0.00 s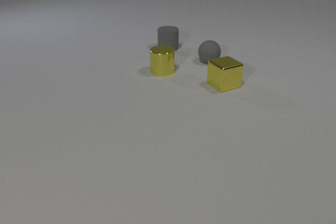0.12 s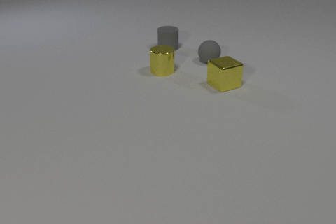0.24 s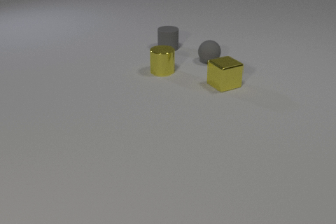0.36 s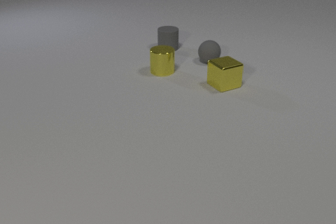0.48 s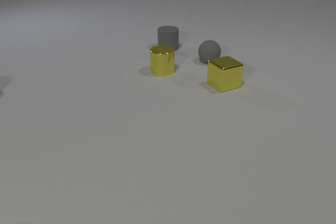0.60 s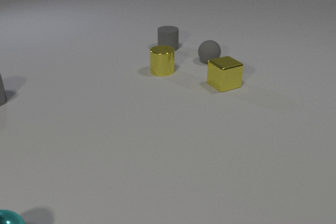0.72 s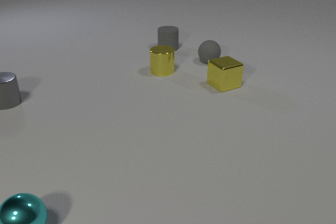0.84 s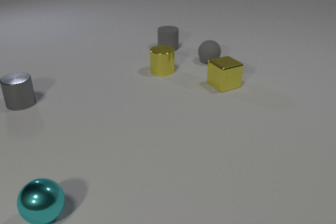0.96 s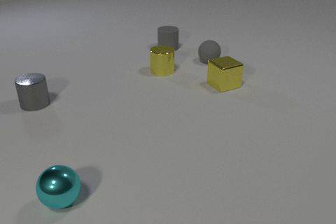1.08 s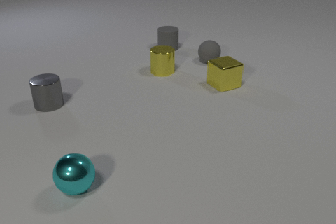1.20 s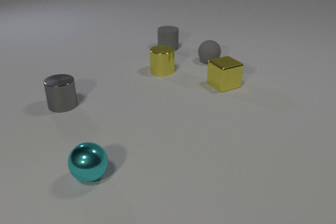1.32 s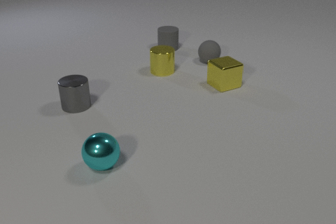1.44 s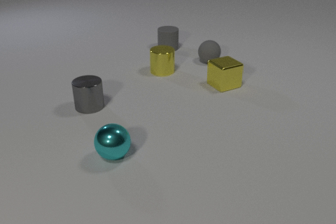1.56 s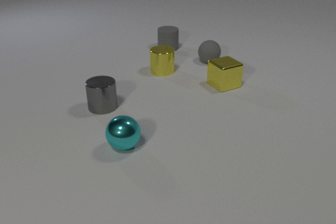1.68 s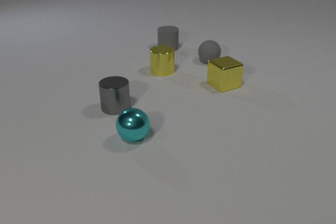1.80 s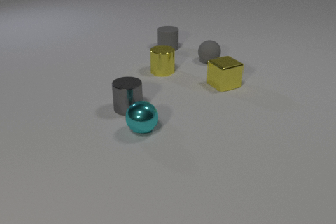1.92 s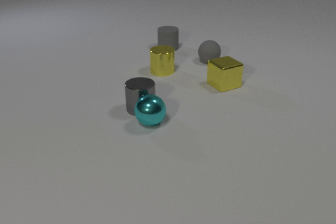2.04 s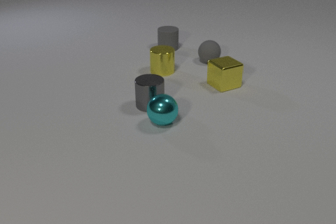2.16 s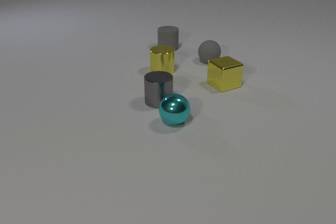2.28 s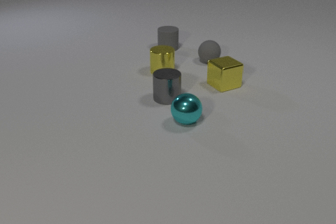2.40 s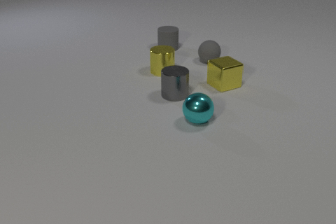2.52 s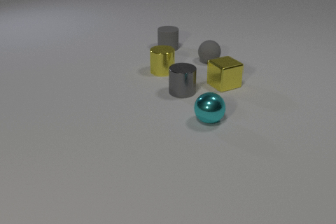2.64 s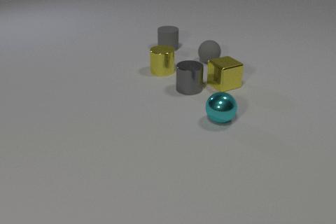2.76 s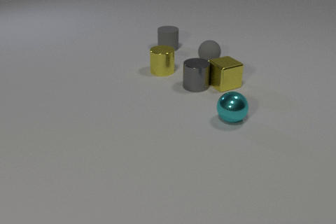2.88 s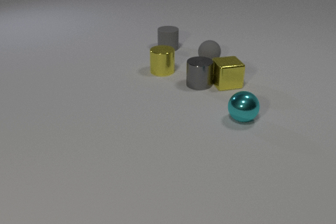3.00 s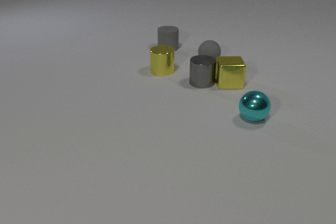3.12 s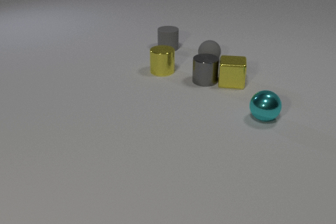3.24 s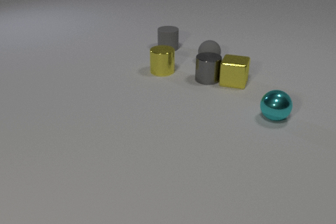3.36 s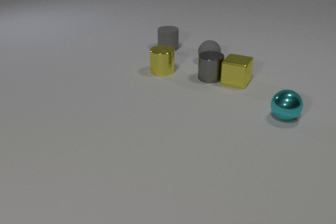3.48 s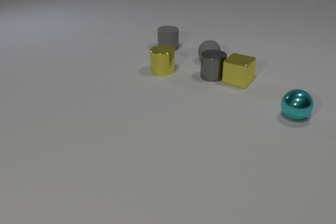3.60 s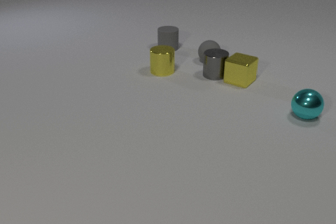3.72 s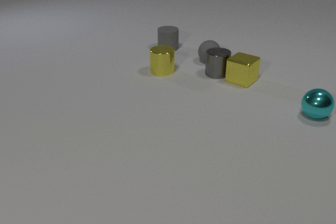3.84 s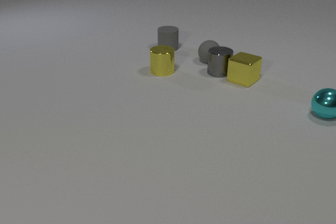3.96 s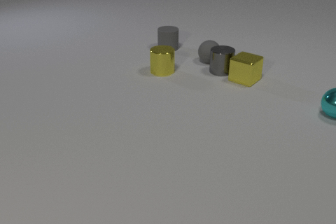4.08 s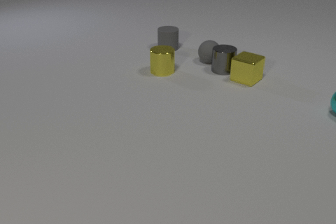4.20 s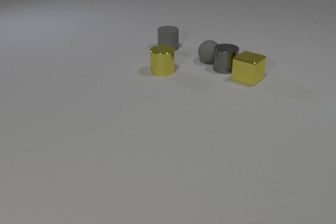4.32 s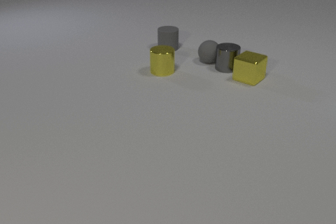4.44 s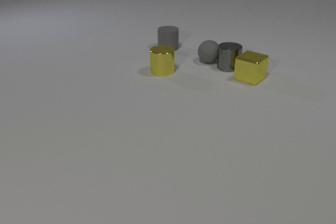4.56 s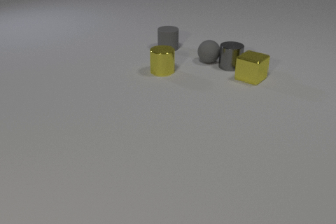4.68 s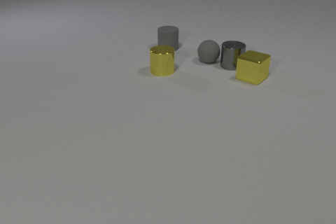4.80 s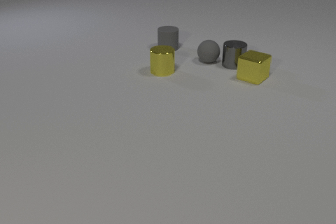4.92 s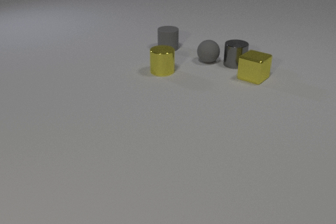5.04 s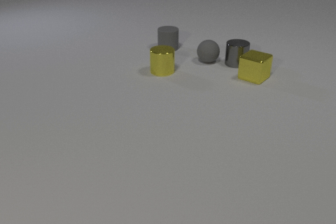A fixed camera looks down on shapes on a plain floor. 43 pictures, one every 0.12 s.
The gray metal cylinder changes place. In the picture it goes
to the right.
The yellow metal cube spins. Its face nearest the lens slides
to the left.
0.00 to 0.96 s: The gray metal cylinder comes in at the left edge, slides to the right and toward the camera. The cyan metal sphere comes in at the bottom edge, rolls to the right and away from the camera.
0.96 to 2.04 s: The gray metal cylinder slides to the right. The cyan metal sphere rolls away from the camera and to the right. The gray metal cylinder and the cyan metal sphere collide.
2.04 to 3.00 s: The gray metal cylinder slides to the right and away from the camera. The cyan metal sphere rolls to the right. The yellow metal cube spins clockwise seen from above by about 30 degrees, its near face sliding to the left. The gray metal cylinder and the yellow metal cube collide.
3.00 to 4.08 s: The gray metal cylinder slides away from the camera and to the right. The cyan metal sphere rolls to the right and away from the camera. The yellow metal cube slides to the right and away from the camera, spins clockwise seen from above by about 45 degrees, its near face sliding to the left.
4.08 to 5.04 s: The gray metal cylinder slides away from the camera and to the right. The cyan metal sphere leaves at the right edge. The yellow metal cube slides to the right and away from the camera. The gray metal cylinder and the gray rubber sphere collide.
How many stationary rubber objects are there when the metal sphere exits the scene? 2.
Are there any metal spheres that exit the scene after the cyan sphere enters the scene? yes.
What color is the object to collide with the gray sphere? gray.
